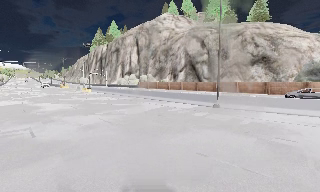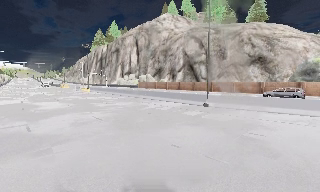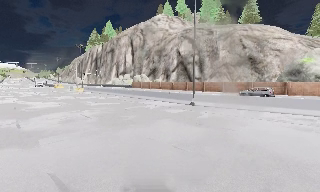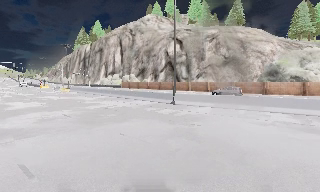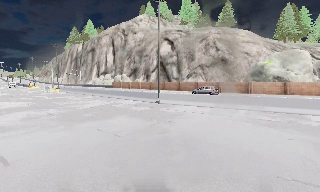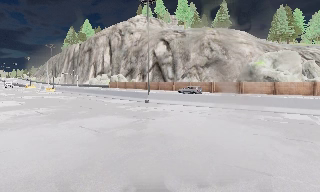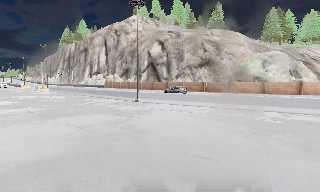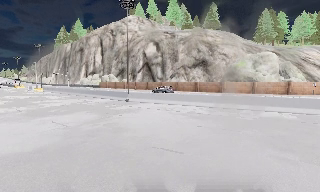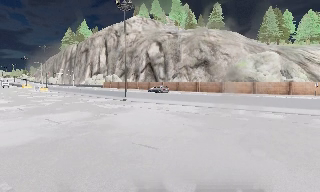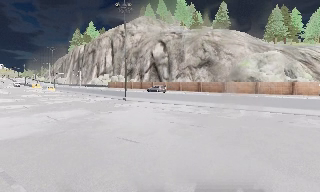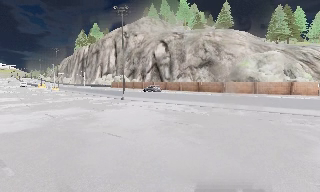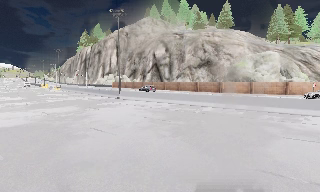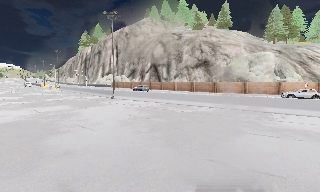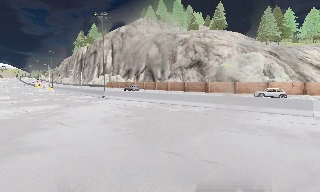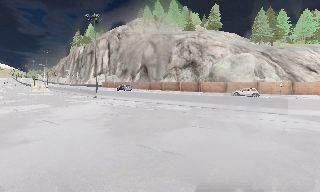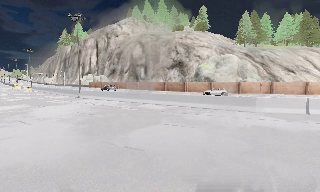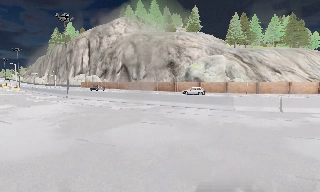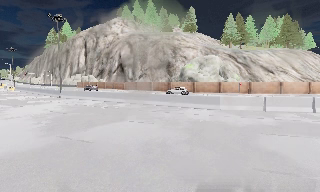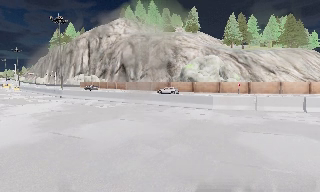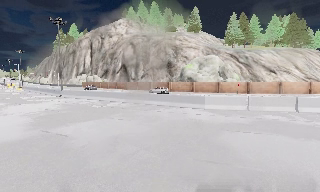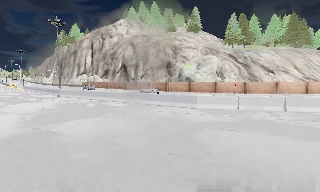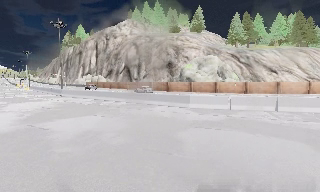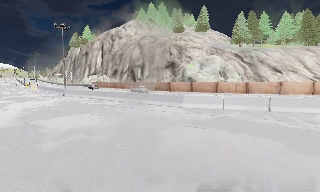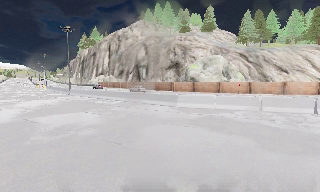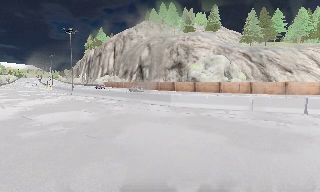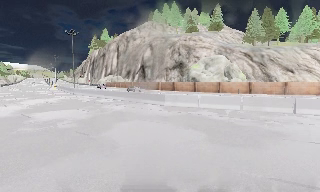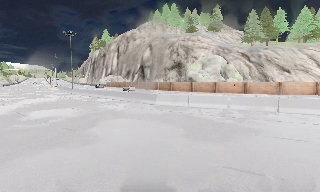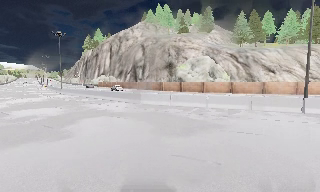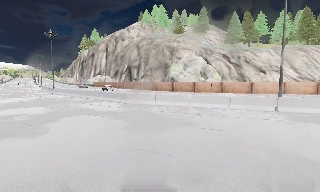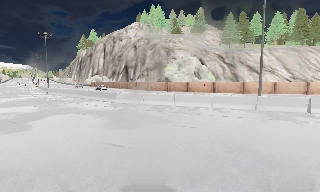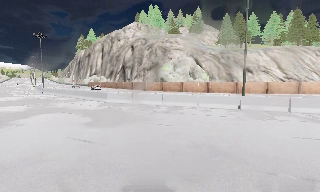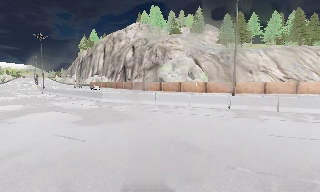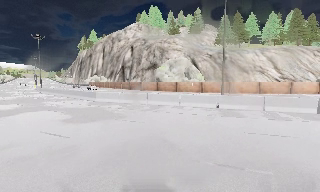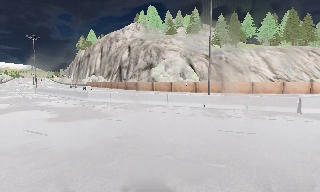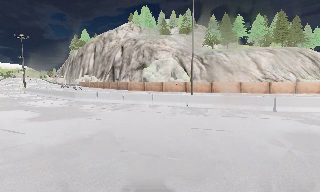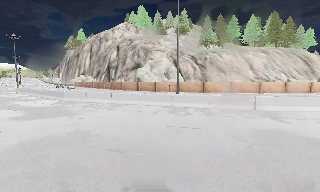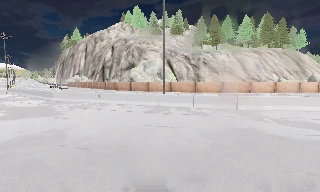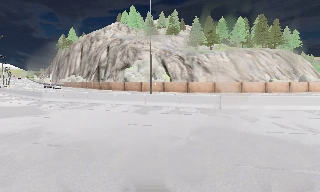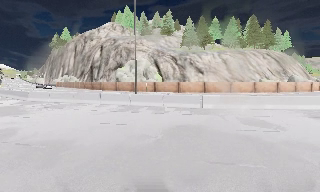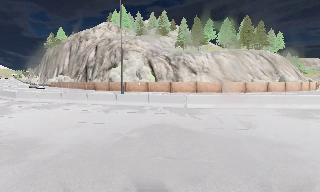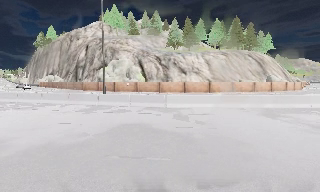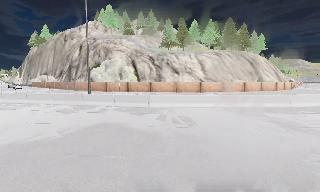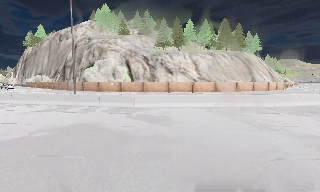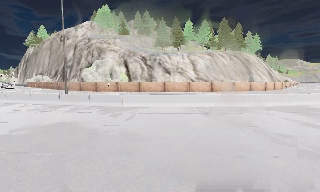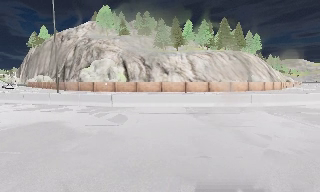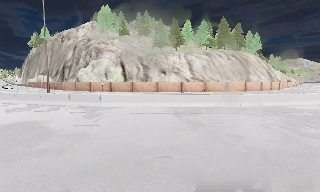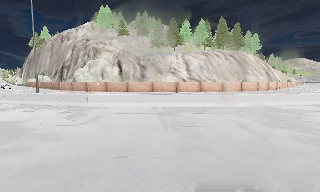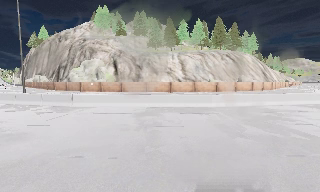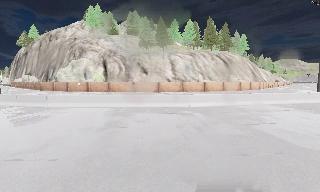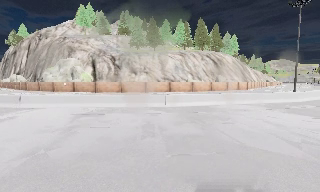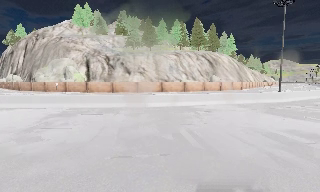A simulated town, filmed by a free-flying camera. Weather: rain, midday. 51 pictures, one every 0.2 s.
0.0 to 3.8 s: The camera travels to its right and backward, about 20 m, so close, fixed things drift to the left.
3.8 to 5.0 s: The camera pans to its left, which is counterclockwise from overhead, by about 10 degrees. It travels to its right, about 7 m, so close, fixed things drift to the left.
5.0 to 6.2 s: The camera travels to its right and backward, about 7 m, so close, fixed things drift to the left.
6.2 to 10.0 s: The camera pans to its right, which is clockwise from overhead, by about 10 degrees. It travels to its right, about 25 m, so close, fixed things drift to the left.
The film runs forward here.
